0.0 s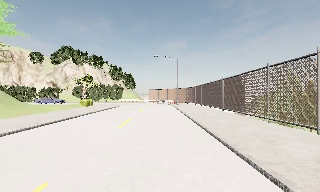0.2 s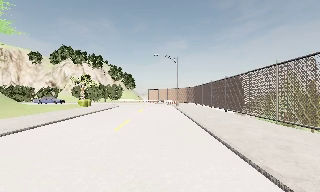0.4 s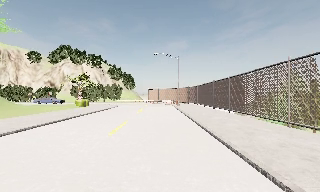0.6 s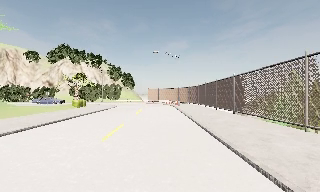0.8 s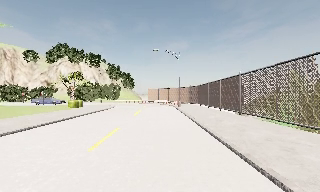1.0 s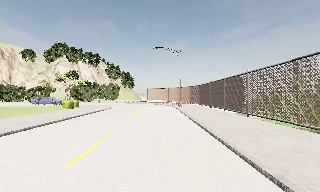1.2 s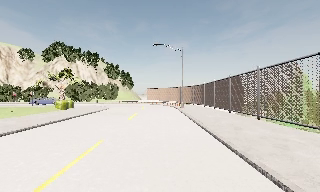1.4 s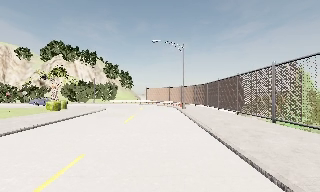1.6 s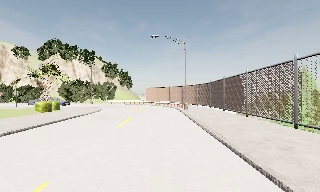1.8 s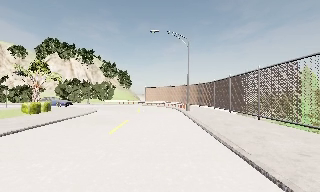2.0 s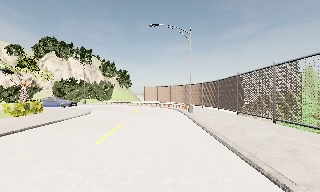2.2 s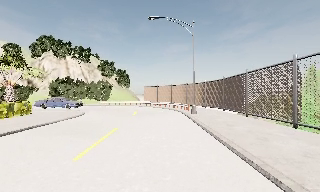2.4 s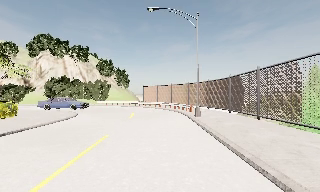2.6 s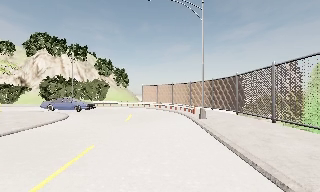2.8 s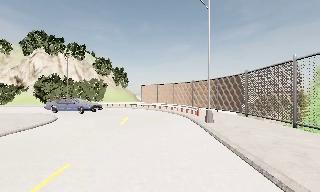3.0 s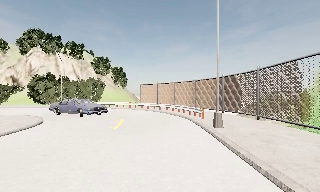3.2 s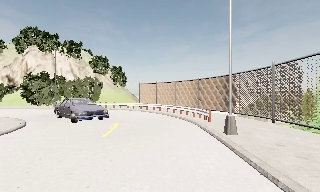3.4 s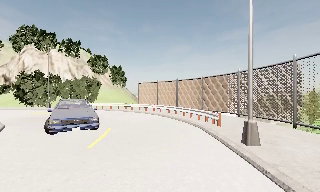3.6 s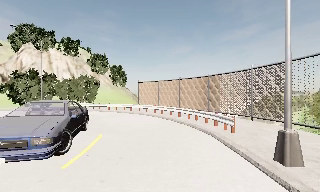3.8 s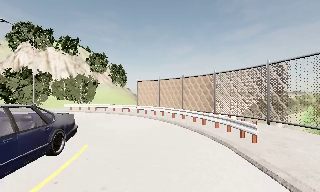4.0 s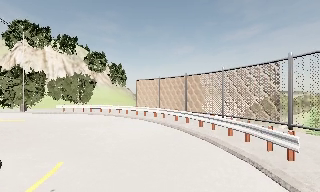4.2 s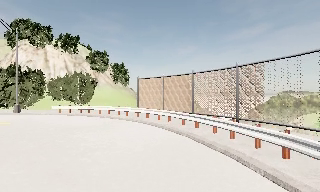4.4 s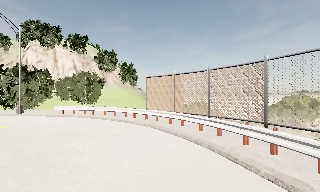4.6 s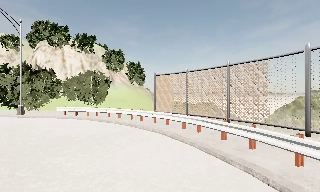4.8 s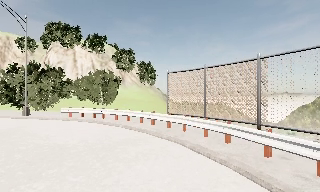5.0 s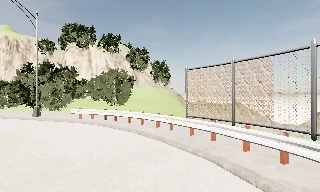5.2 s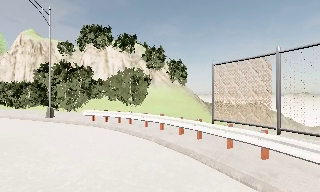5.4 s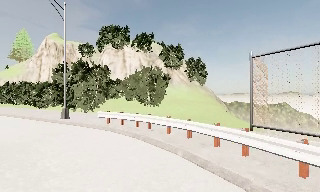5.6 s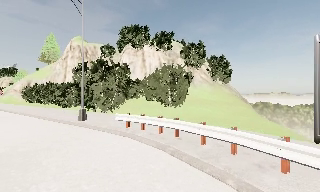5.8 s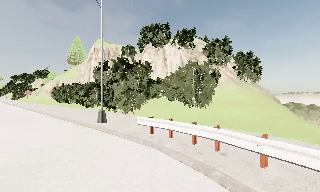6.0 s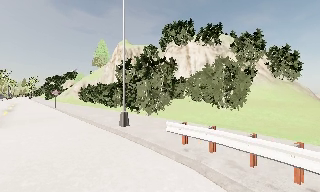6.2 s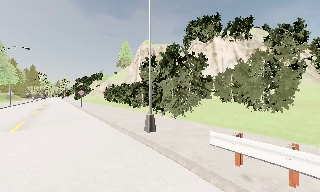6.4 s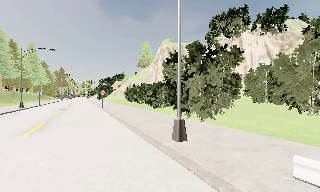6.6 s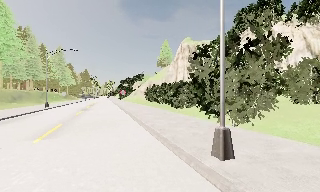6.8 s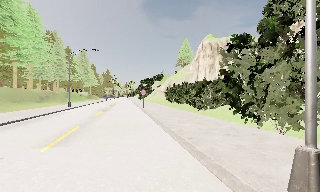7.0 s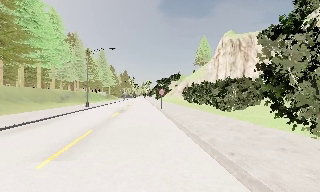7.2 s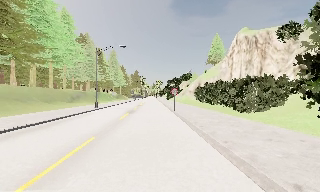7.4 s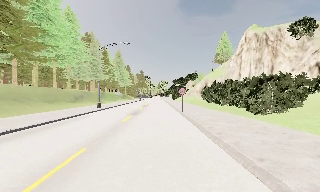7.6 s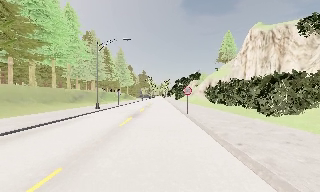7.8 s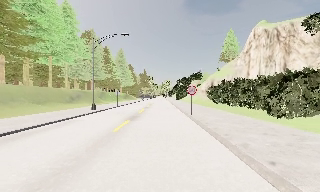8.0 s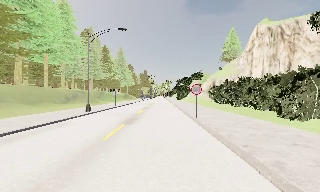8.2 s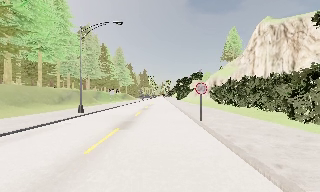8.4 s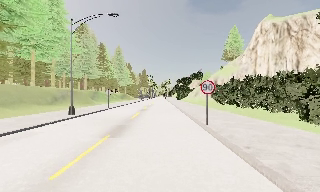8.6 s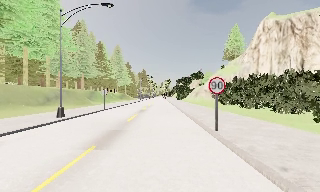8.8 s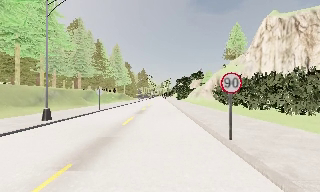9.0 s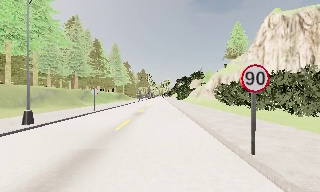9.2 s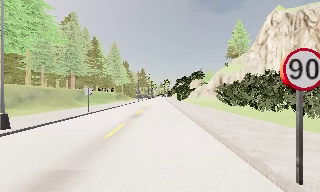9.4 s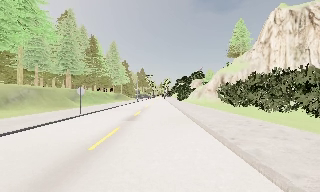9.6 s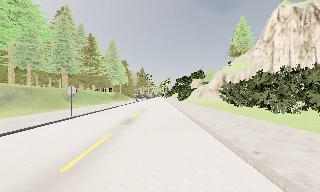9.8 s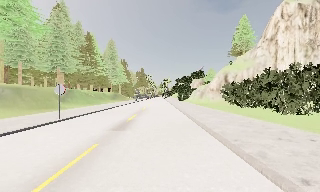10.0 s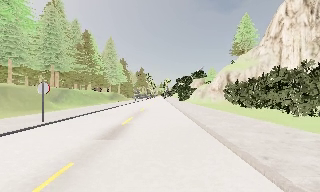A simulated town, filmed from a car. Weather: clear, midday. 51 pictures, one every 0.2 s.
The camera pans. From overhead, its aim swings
counterclockwise.
The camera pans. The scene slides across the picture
to the right.
0.0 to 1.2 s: The camera travels forward, about 6 m, so what stands in front looms larger. It gains speed.
1.2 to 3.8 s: The camera travels forward, about 17 m, so what stands in front looms larger.
3.8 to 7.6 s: The camera pans to its left, which is counterclockwise from overhead, by about 90 degrees. It travels forward, about 25 m.
7.6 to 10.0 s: The camera travels forward, about 16 m, so what stands in front looms larger.
The film runs forward here.
